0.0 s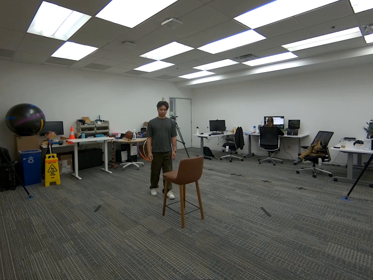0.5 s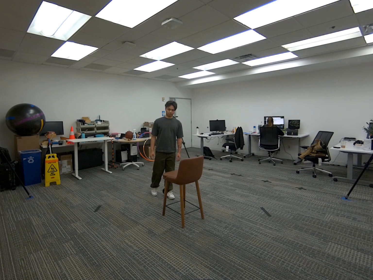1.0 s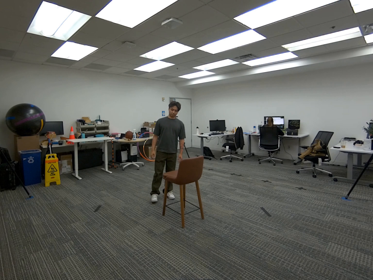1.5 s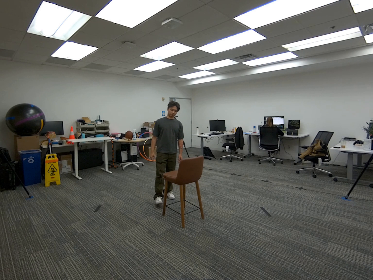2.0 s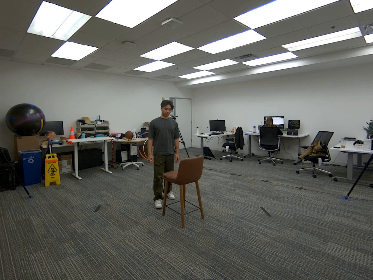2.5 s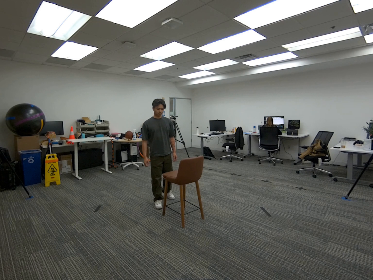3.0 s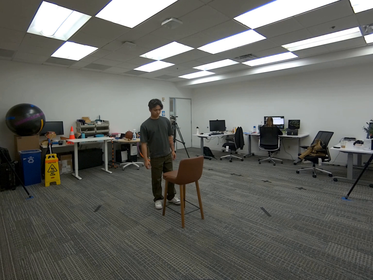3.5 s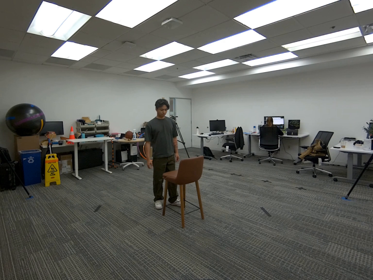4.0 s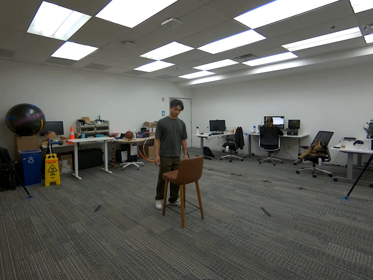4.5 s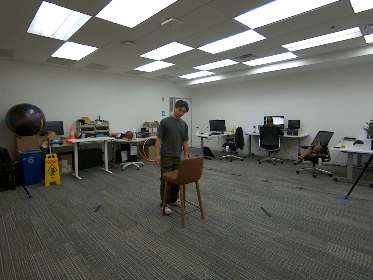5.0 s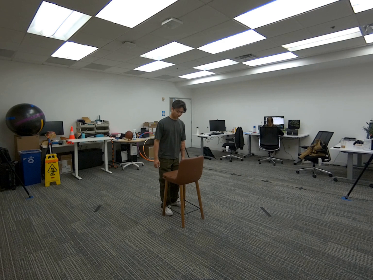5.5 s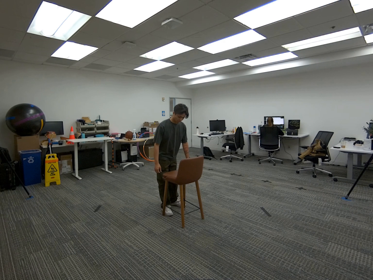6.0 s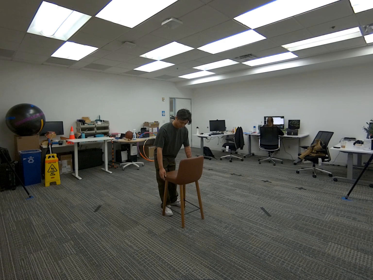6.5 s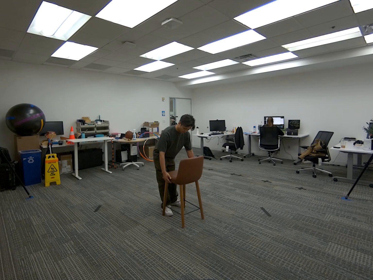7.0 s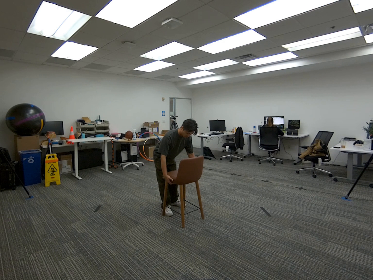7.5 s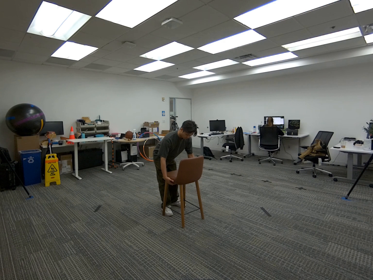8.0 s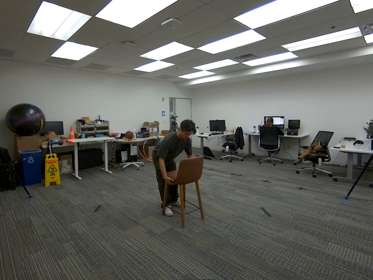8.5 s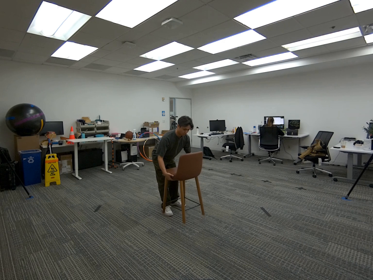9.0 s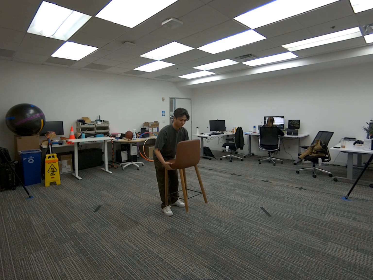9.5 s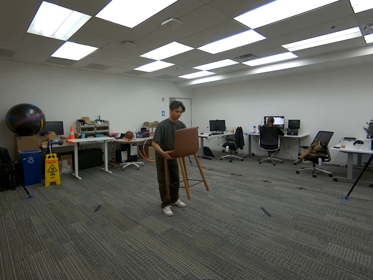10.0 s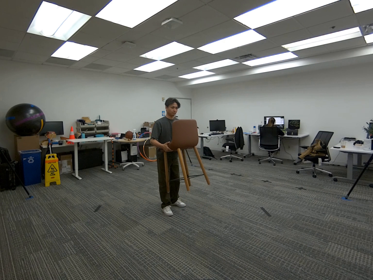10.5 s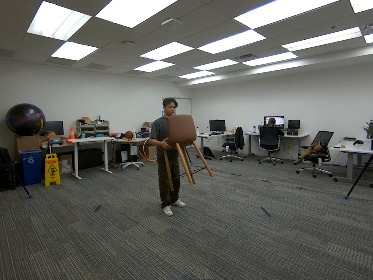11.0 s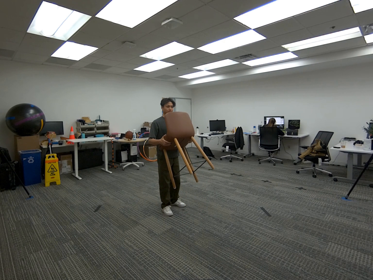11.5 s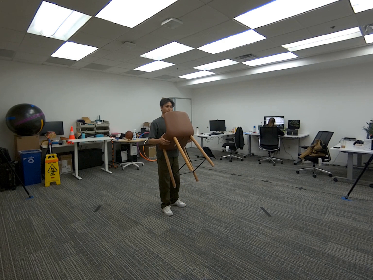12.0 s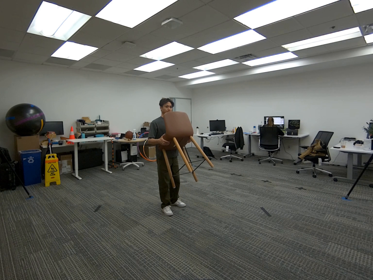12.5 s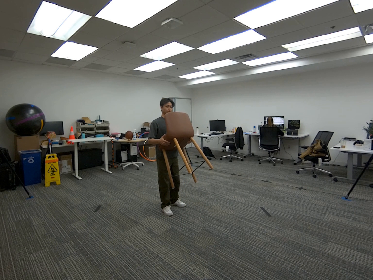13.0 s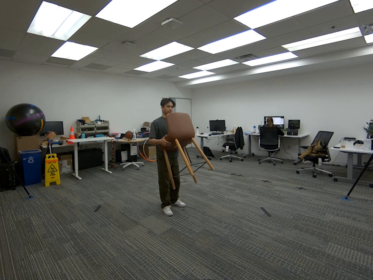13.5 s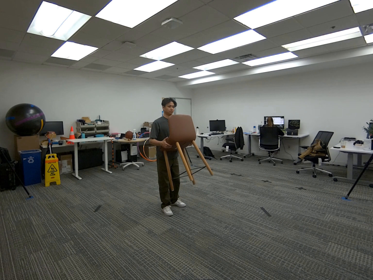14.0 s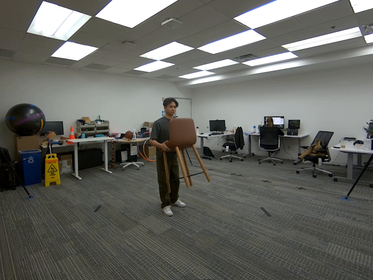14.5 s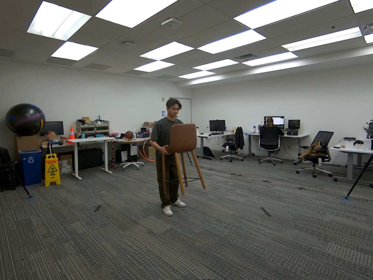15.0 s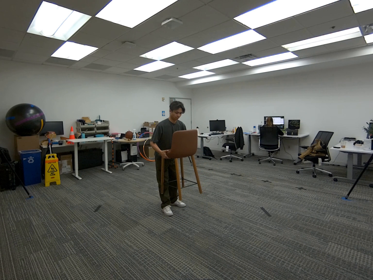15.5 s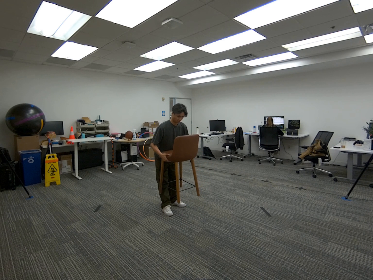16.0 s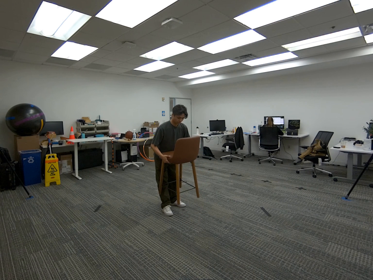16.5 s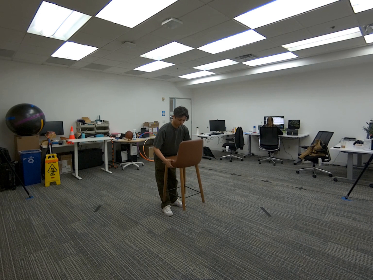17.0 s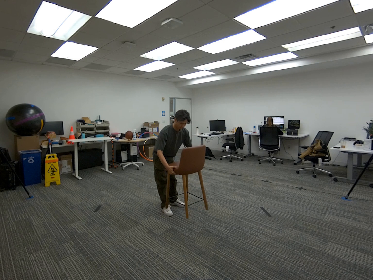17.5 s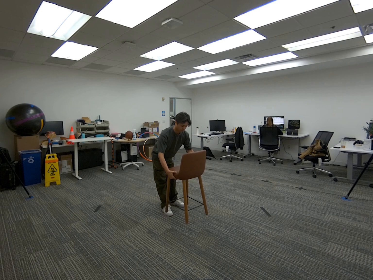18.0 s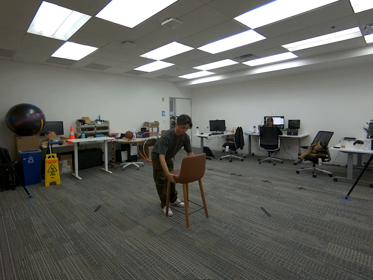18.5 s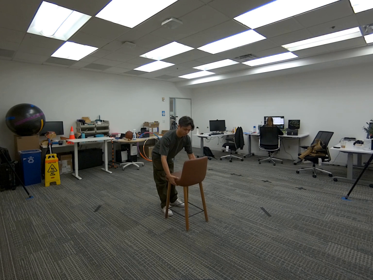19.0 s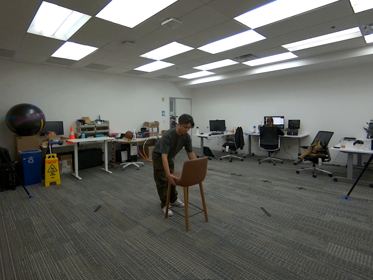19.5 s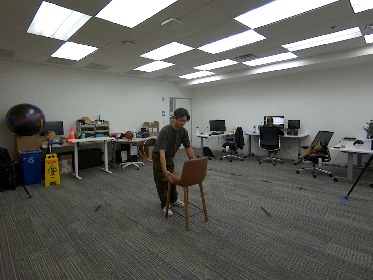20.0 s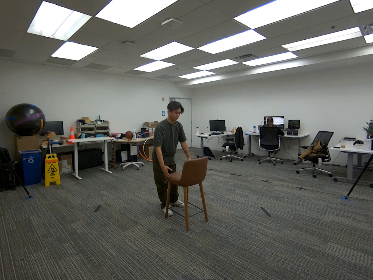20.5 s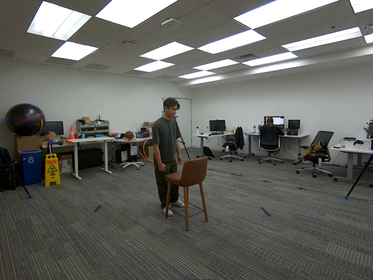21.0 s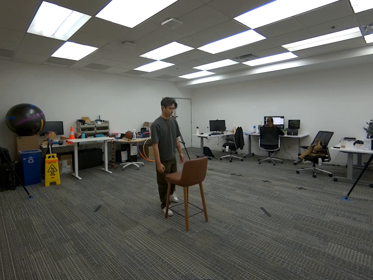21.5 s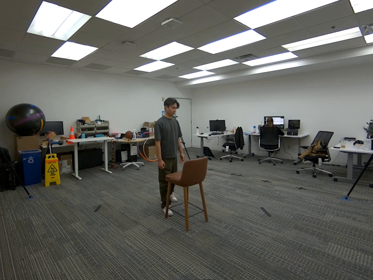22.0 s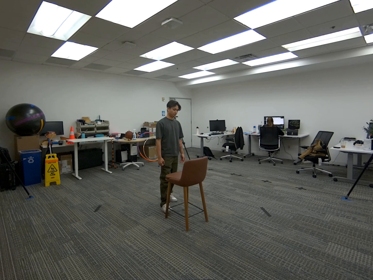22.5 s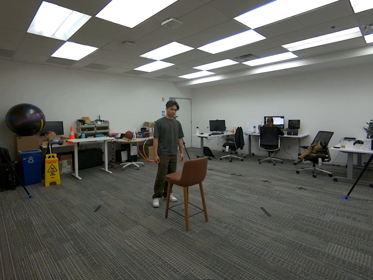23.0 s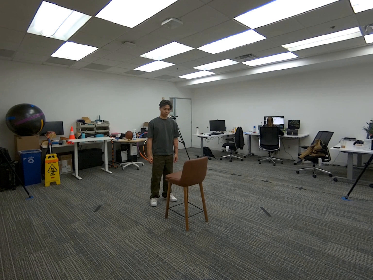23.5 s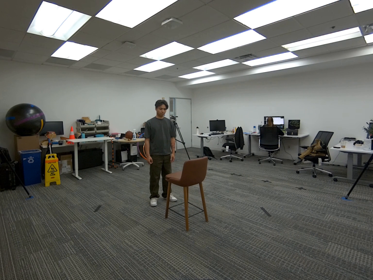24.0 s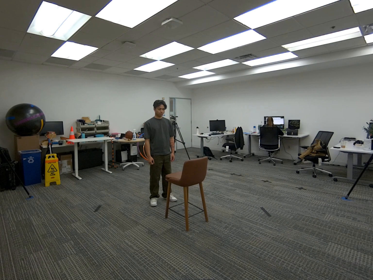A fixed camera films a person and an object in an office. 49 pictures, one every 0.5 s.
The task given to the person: Walk over to the tall bar stool and pick up the tall bar stool from the sides using both hands and place the tall bar stool on the ground.
